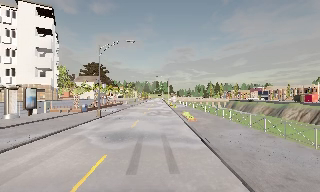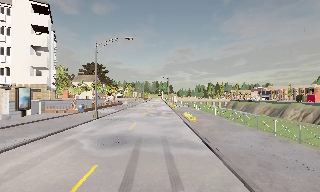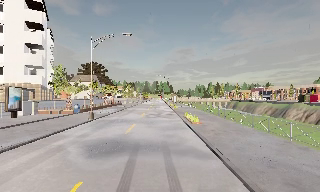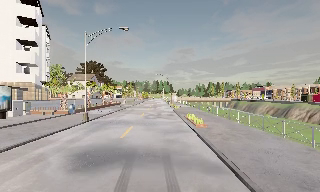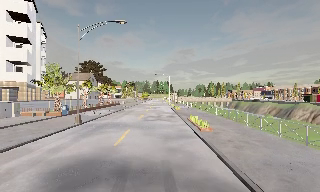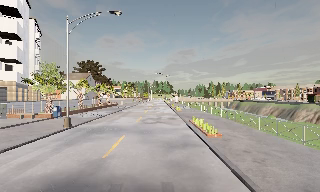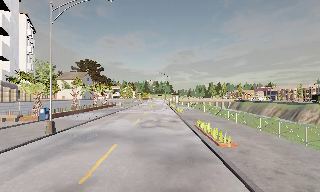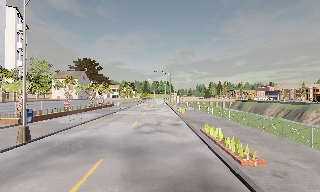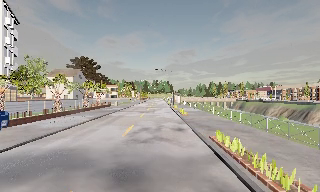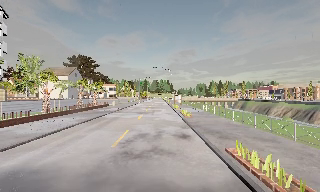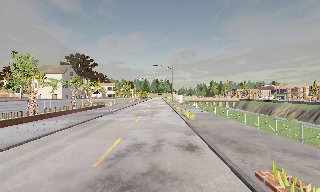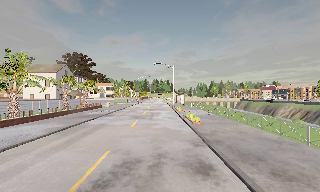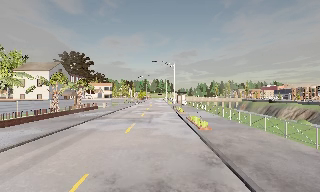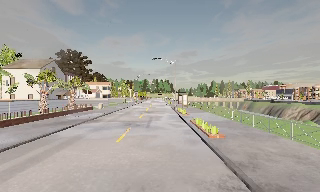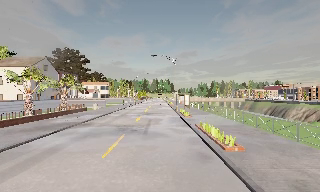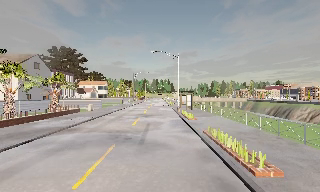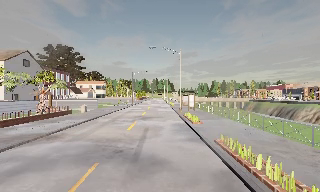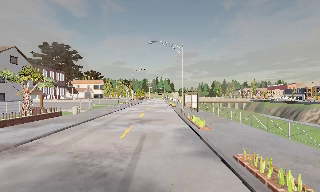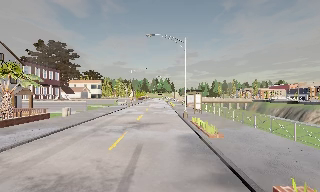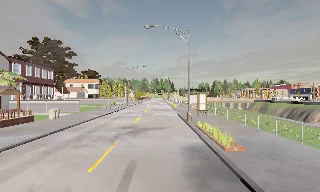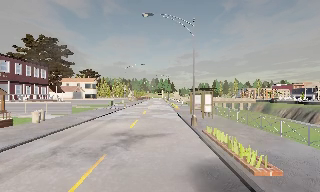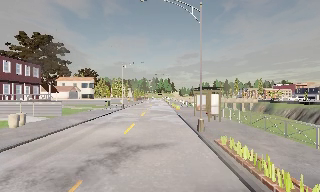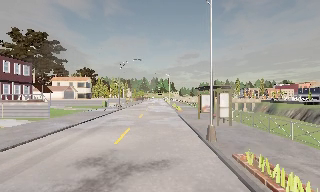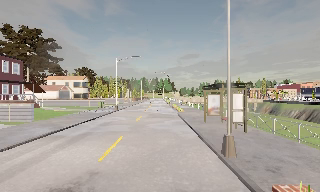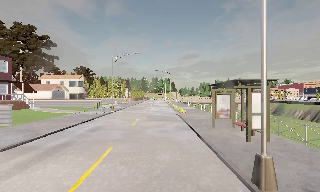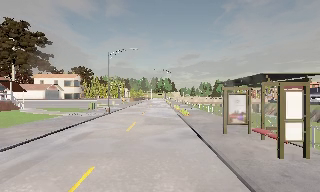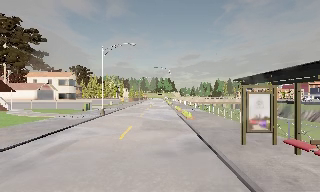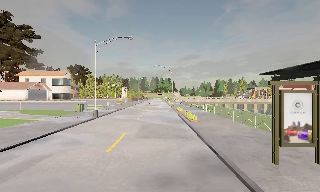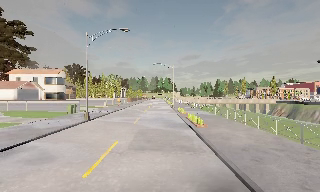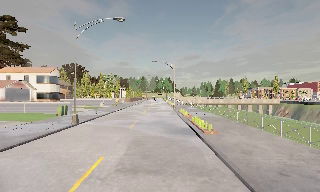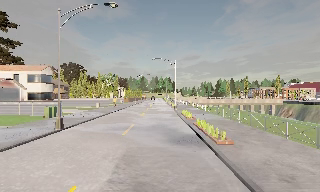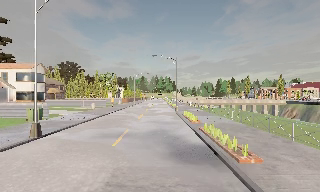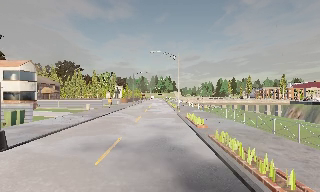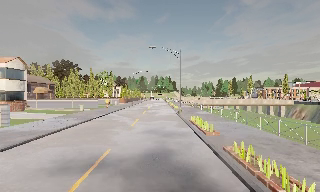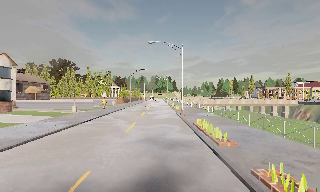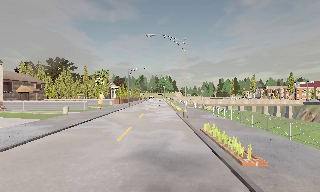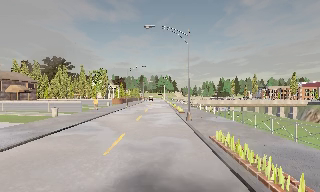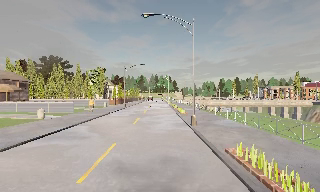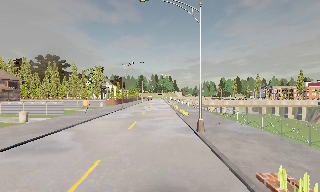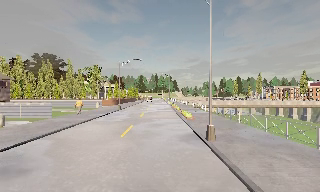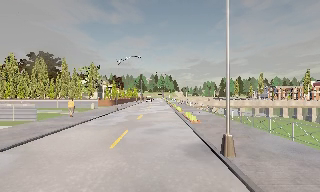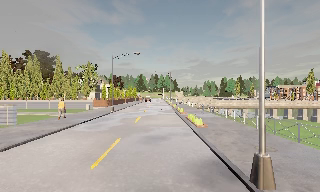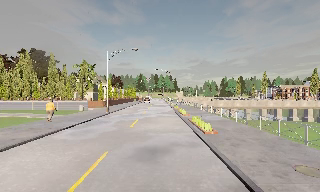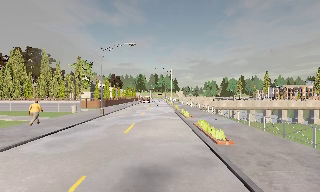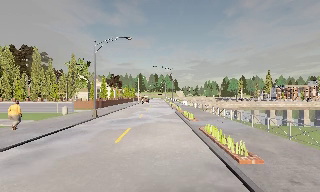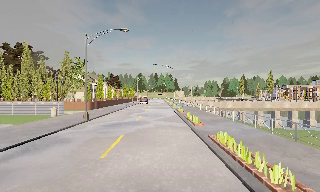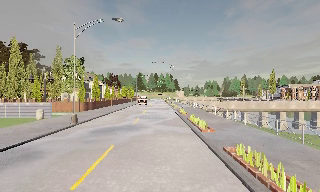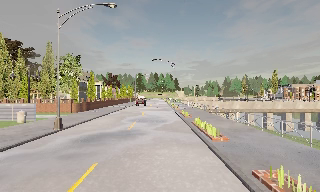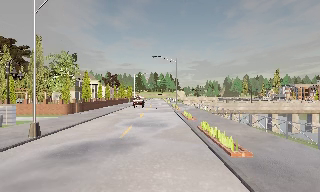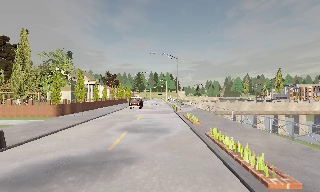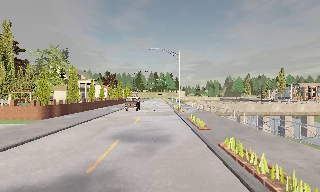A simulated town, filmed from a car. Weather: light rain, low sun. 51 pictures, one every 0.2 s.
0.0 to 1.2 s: The camera travels forward, about 7 m, so what stands in front looms larger. It gains speed.
1.2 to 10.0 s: The camera travels forward, about 80 m, so what stands in front looms larger.
The film runs forward here.
